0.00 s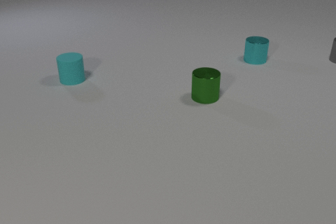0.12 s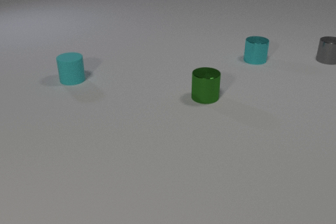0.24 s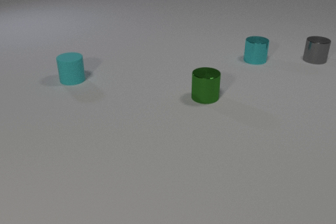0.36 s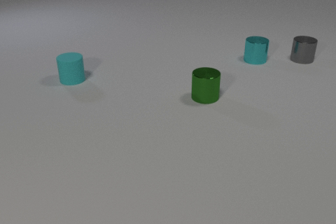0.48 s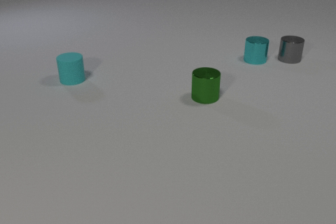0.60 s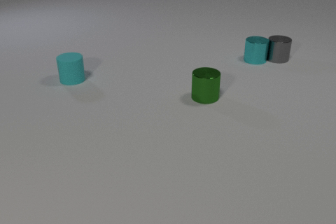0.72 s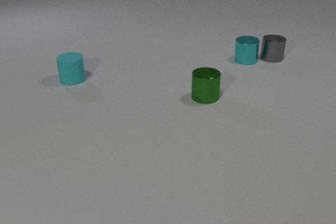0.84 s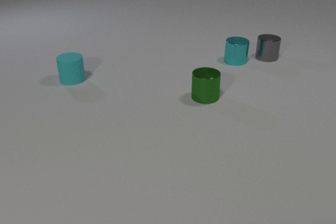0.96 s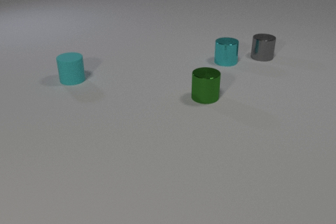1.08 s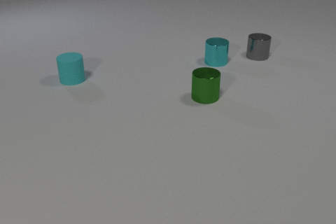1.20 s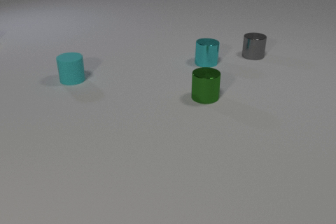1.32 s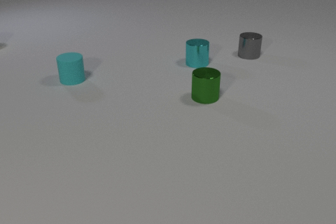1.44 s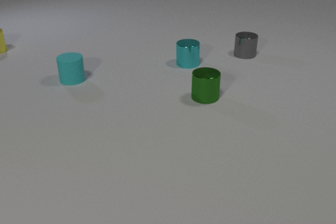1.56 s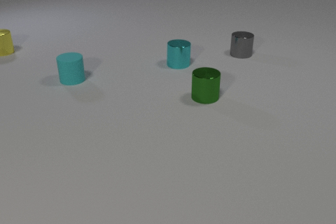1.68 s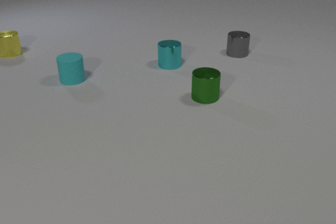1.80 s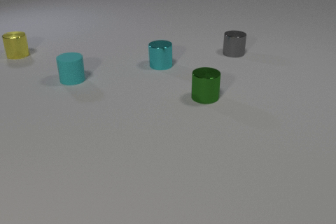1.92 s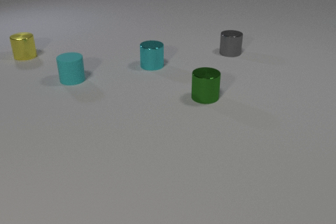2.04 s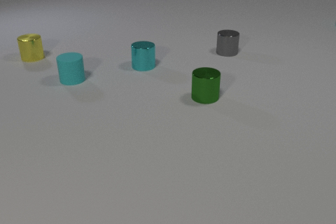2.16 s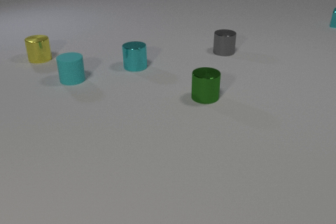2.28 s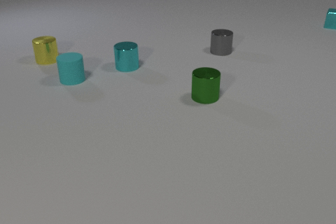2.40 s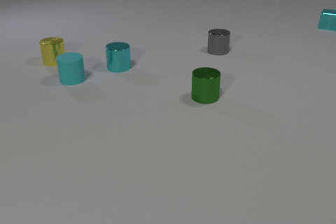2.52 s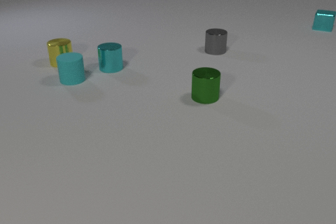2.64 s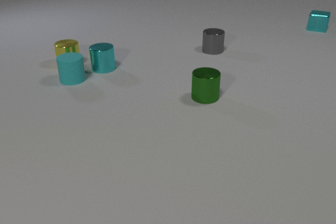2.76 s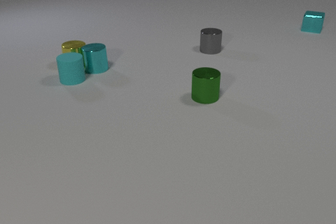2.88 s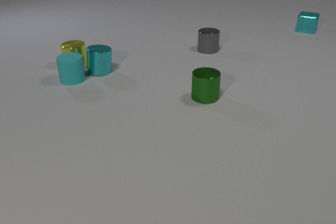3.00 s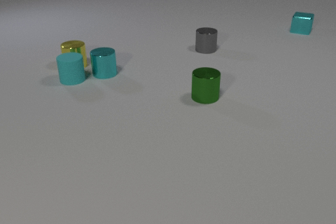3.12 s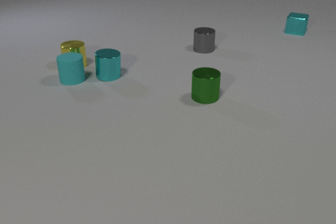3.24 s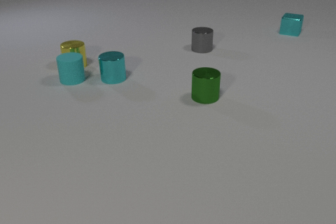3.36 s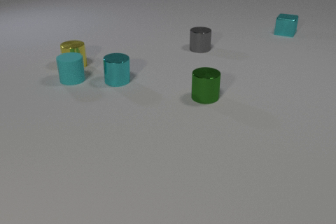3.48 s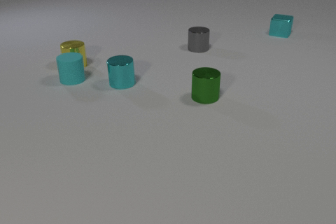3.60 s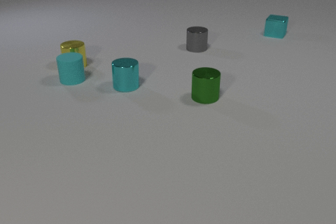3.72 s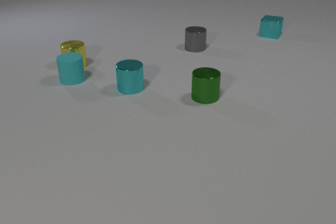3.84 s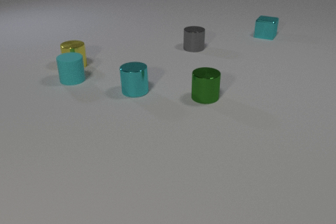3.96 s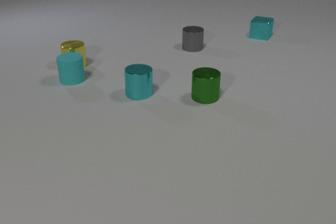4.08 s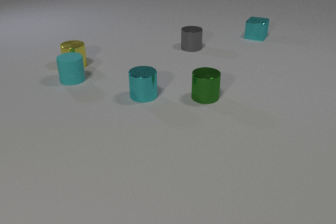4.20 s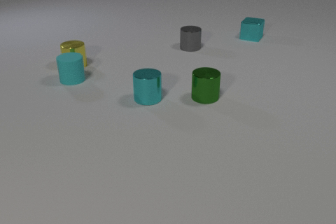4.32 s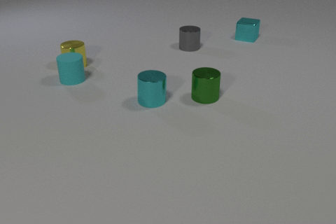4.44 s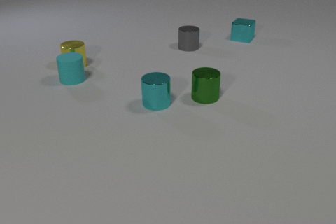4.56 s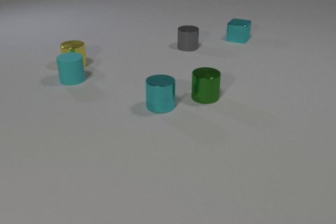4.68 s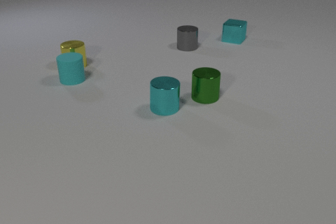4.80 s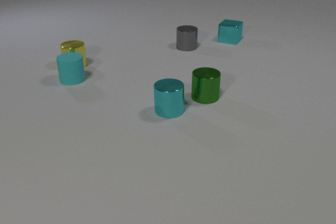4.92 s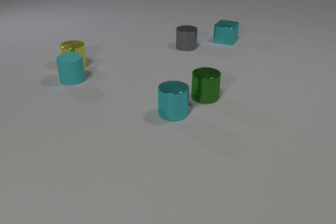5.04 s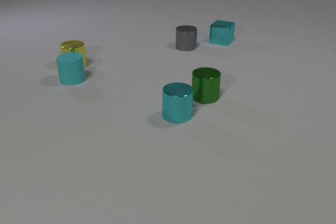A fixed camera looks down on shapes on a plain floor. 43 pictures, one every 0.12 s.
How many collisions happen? 2.
What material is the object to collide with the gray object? metal.
Are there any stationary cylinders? yes.
0.00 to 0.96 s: The gray metal cylinder slides to the left. The cyan metal cylinder slides to the left. The gray metal cylinder and the cyan metal cylinder collide.
0.96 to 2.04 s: The gray metal cylinder slides to the left. The cyan metal cylinder slides to the left. The yellow metal cylinder comes in at the left edge, slides to the right and toward the camera.
2.04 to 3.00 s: The gray metal cylinder slides to the left. The cyan metal cylinder slides to the left. The cyan metal cube slides to the left and toward the camera. The yellow metal cylinder slides to the right and toward the camera. The cyan metal cylinder and the yellow metal cylinder collide.
3.00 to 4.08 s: The gray metal cylinder slides to the left. The cyan metal cylinder slides toward the camera and to the right. The cyan metal cube slides to the left and toward the camera.
4.08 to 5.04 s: The gray metal cylinder slides to the left. The cyan metal cylinder slides toward the camera and to the right. The cyan metal cube slides to the left and toward the camera.
